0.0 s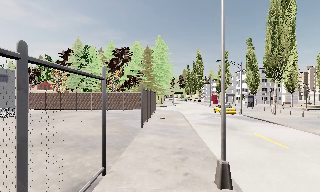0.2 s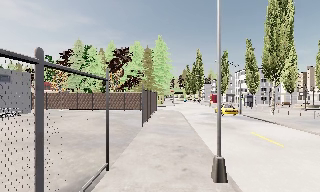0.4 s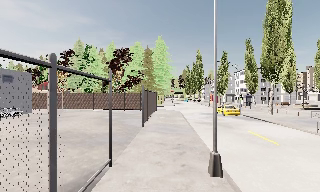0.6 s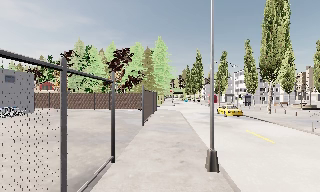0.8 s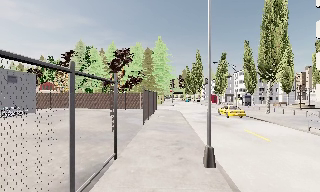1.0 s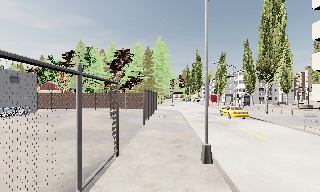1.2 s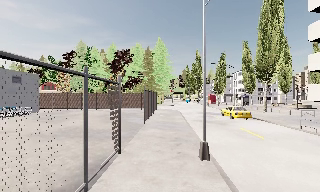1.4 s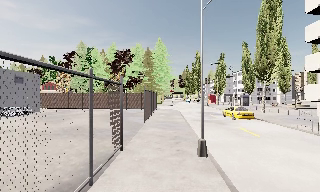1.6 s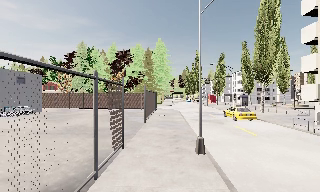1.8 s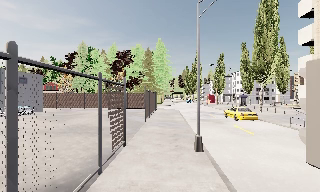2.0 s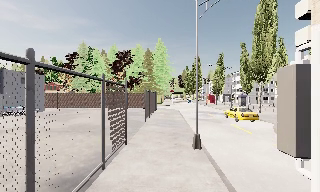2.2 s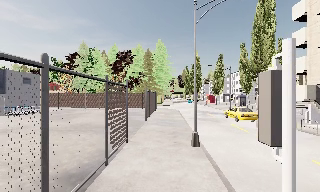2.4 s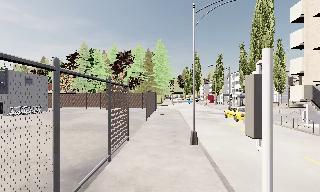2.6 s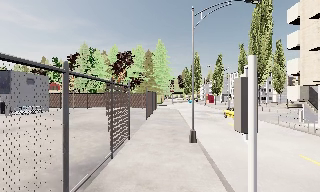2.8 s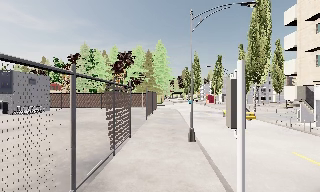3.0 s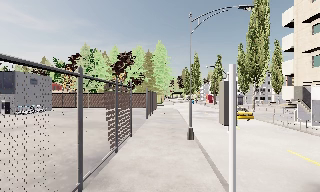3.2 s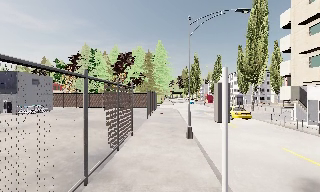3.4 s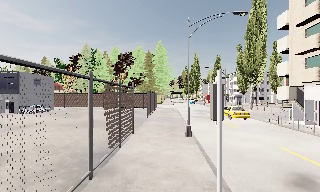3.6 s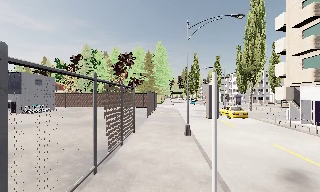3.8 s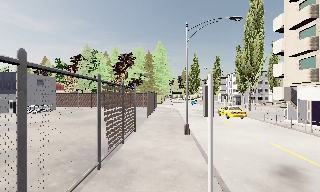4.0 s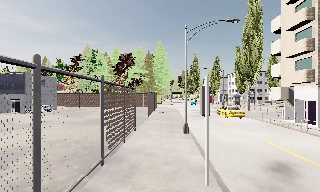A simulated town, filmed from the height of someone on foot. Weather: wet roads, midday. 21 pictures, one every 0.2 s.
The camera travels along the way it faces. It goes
backward.
0.0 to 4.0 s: The camera travels backward, about 6 m, so what stands in front gets smaller.
The film runs backward here.
